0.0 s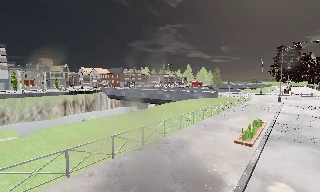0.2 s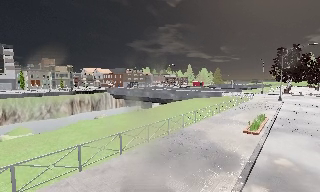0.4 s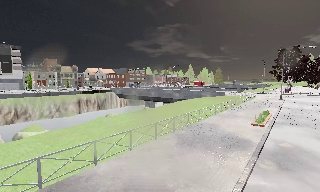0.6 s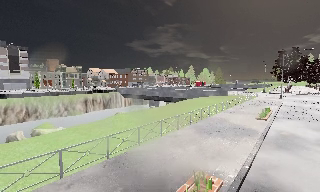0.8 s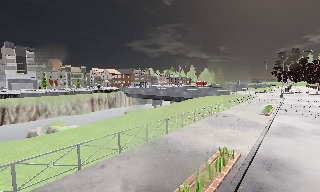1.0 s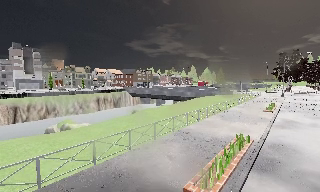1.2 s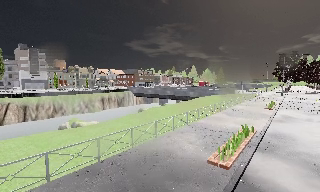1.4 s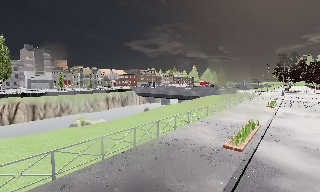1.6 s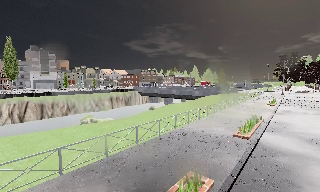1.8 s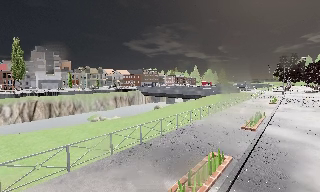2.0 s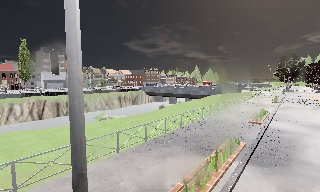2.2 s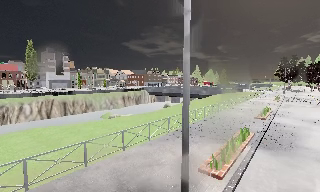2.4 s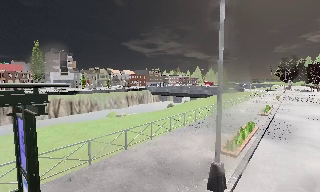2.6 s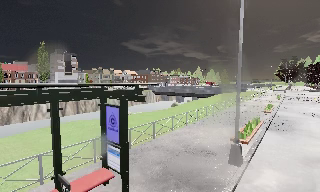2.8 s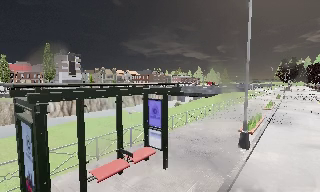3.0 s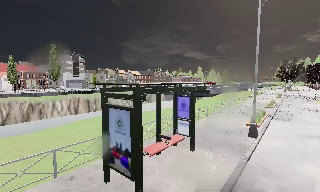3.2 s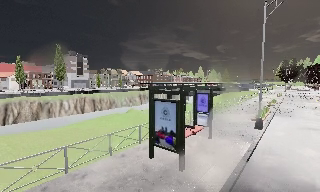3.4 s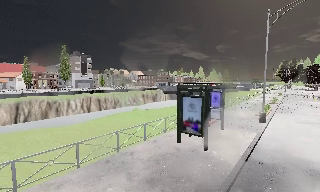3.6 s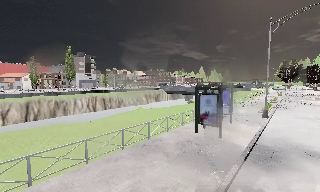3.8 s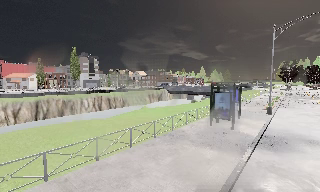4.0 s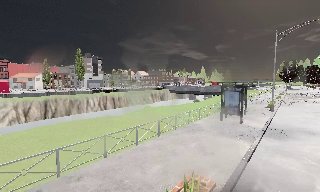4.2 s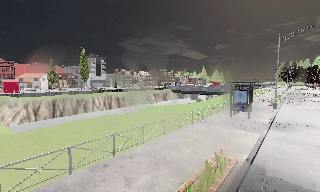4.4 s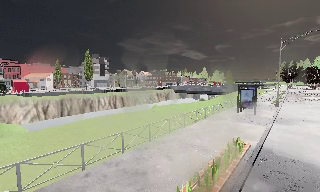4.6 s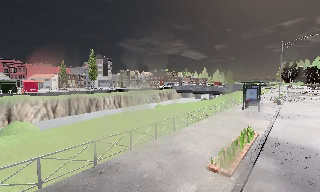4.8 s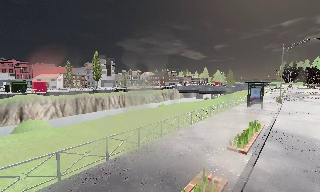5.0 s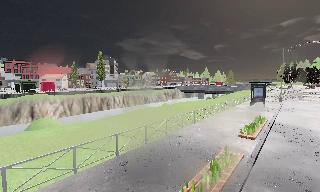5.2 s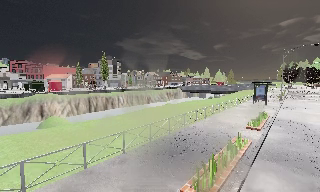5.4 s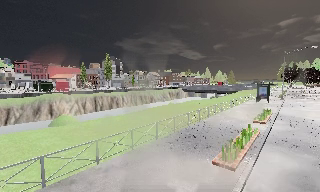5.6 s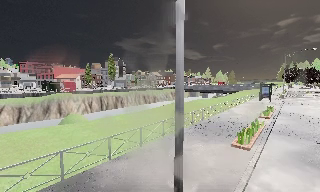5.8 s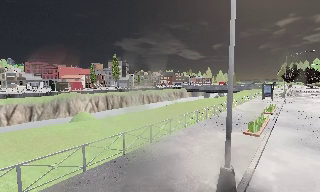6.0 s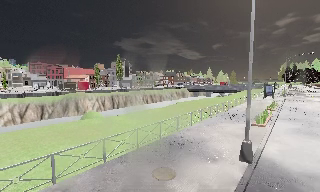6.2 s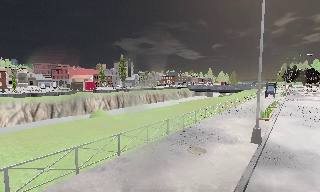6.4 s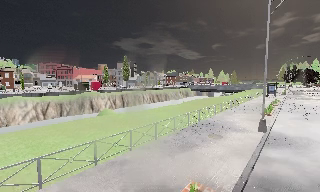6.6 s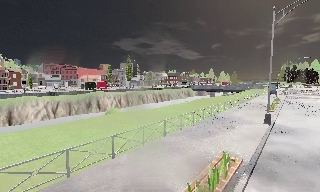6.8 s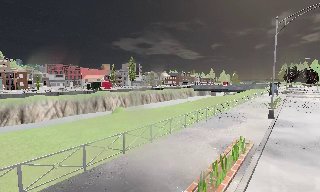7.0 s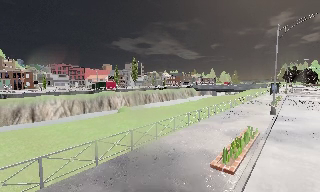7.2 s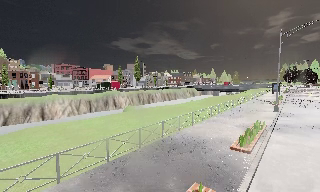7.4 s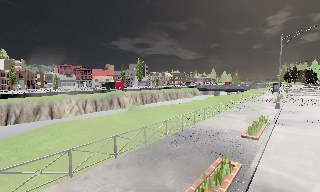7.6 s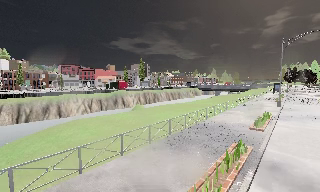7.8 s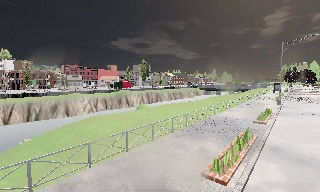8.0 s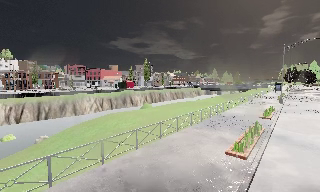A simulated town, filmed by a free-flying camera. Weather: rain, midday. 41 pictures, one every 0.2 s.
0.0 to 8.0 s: The camera travels backward and to its left, about 75 m, so what stands in front gets smaller.
The film runs forward here.
